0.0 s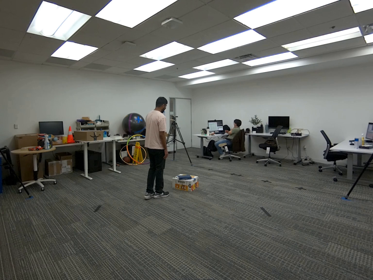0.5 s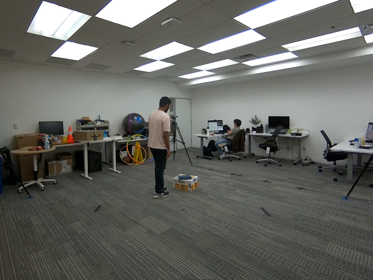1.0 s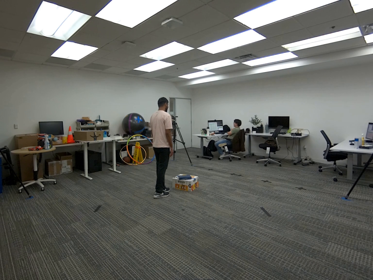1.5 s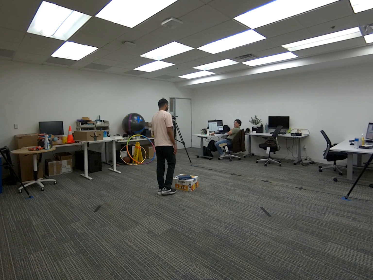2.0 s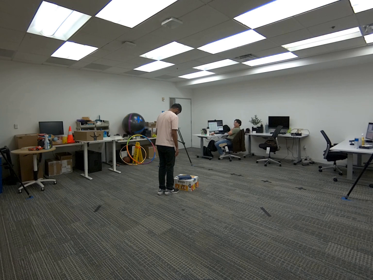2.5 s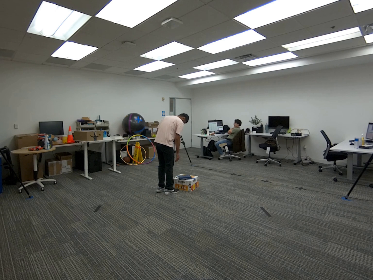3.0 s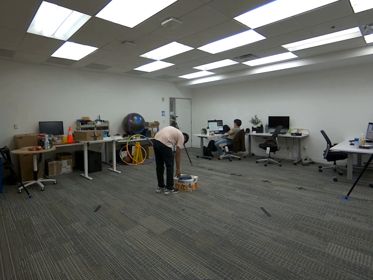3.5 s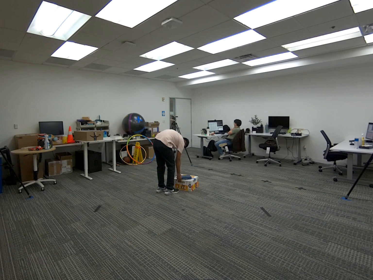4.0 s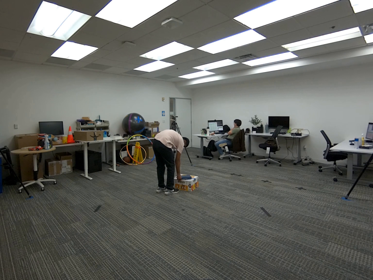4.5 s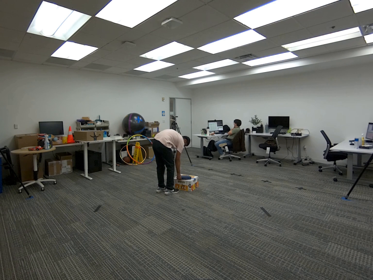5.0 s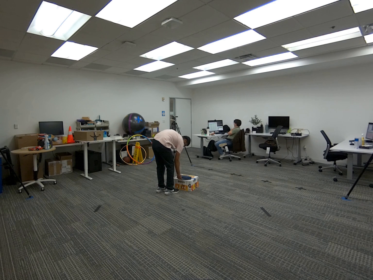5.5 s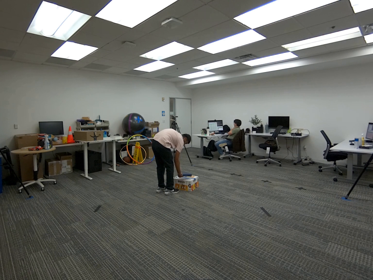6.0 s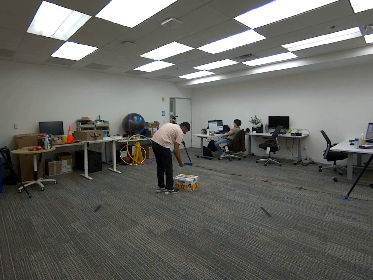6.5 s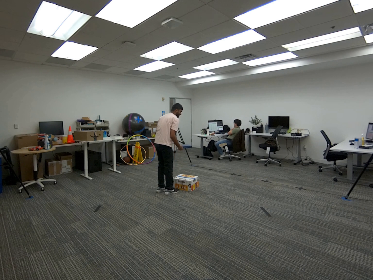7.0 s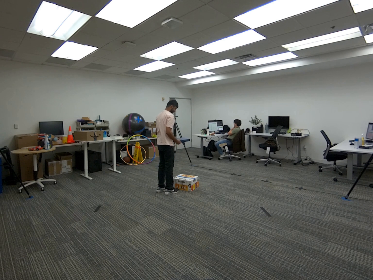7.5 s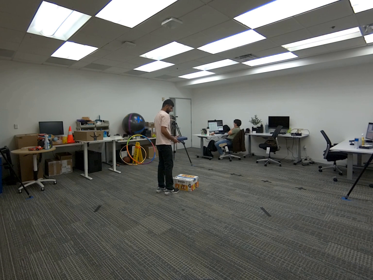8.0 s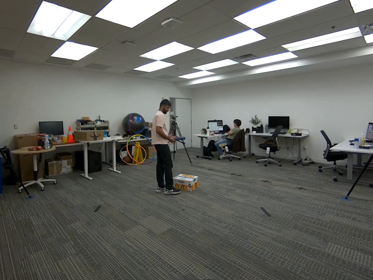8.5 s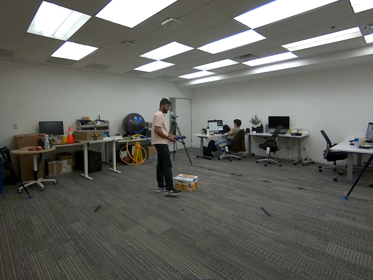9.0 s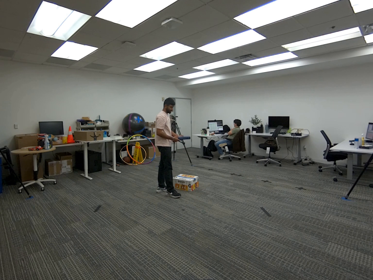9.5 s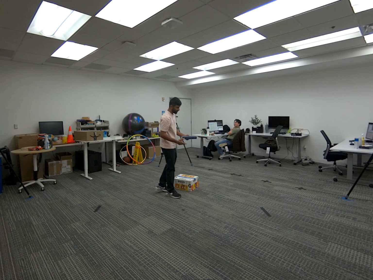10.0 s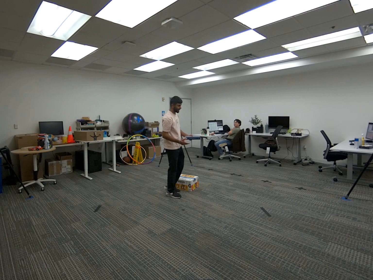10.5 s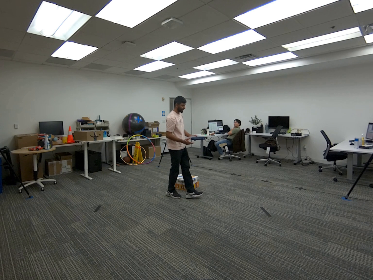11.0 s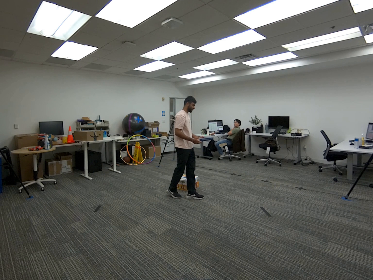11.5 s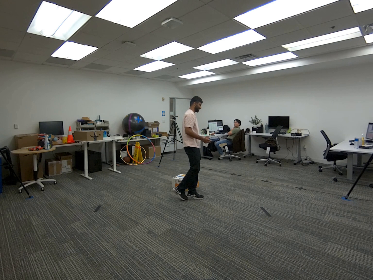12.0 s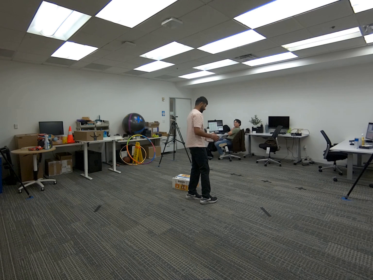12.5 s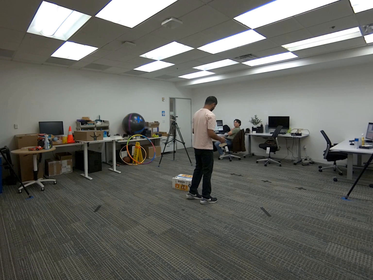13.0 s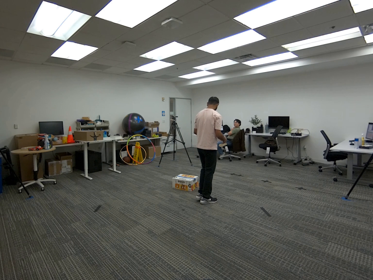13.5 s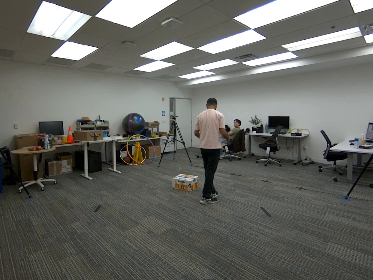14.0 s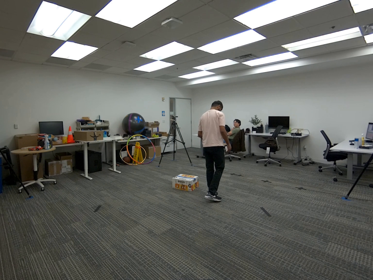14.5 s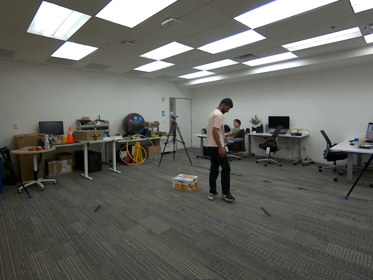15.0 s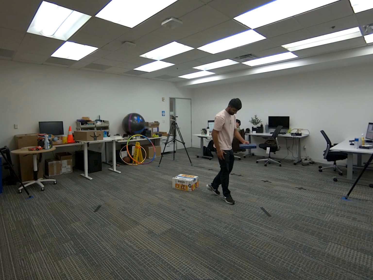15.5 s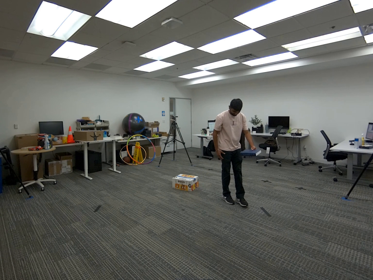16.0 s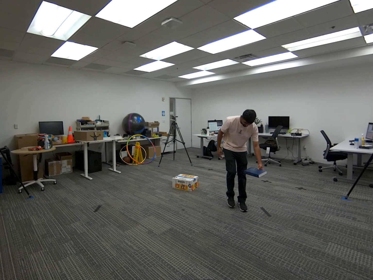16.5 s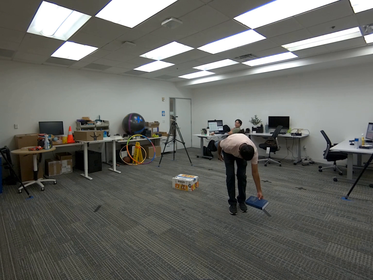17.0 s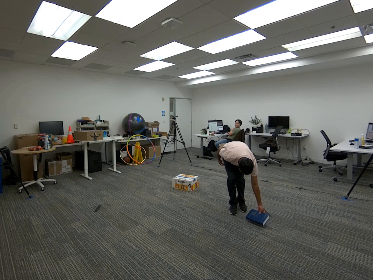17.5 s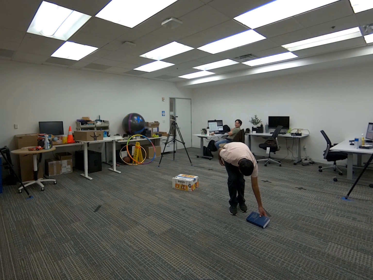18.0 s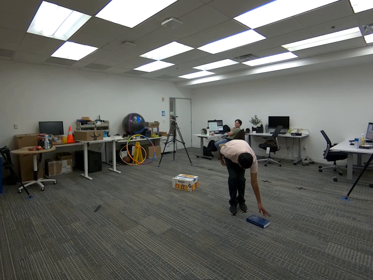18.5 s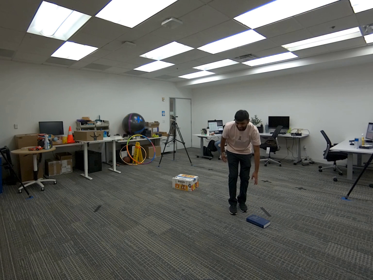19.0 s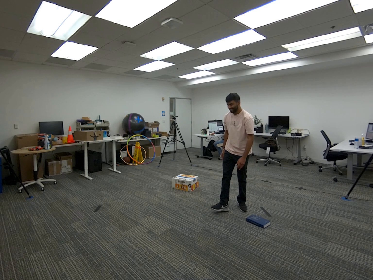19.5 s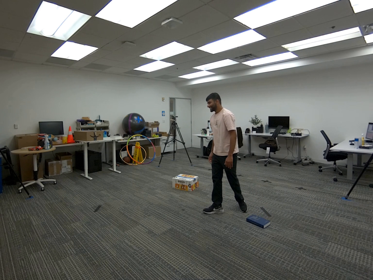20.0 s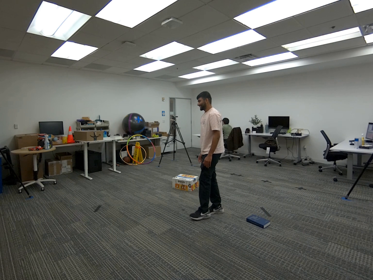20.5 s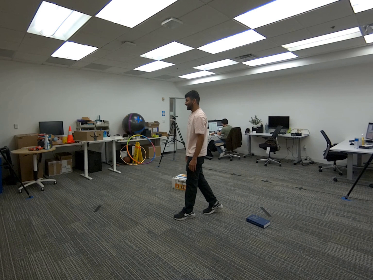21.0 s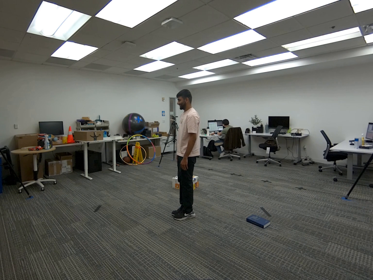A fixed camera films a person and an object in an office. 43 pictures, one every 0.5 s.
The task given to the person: Walk to the dark blue book on the snack box, use your right hand to pick up the book, walk around and place the book on the floor.
